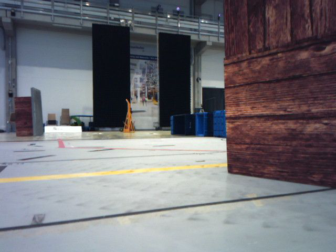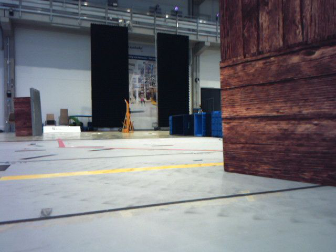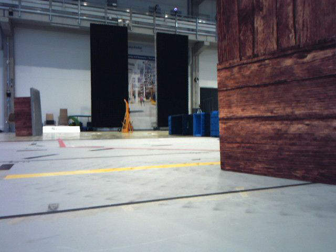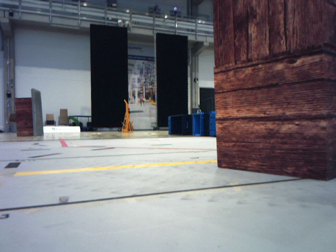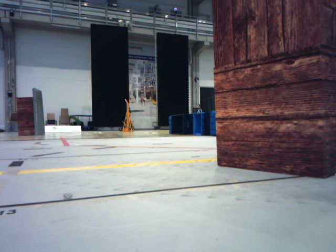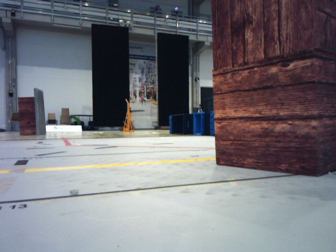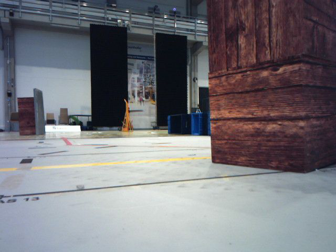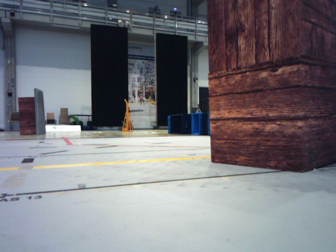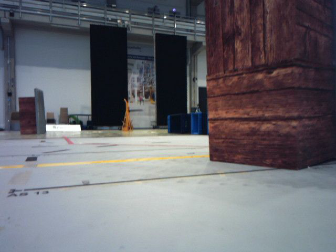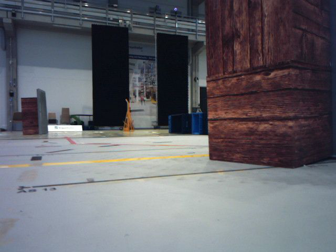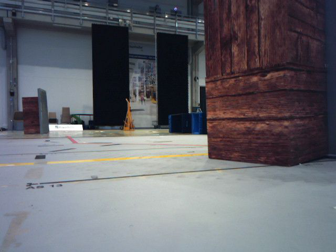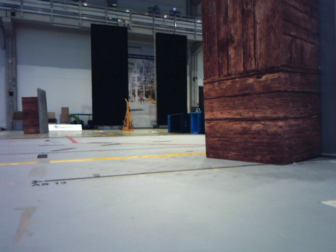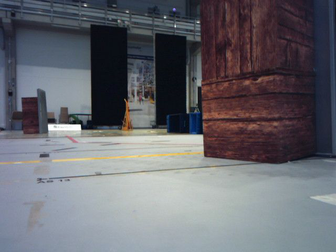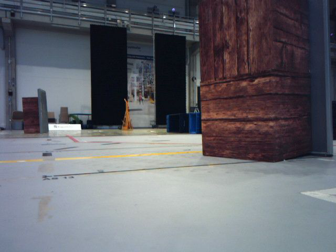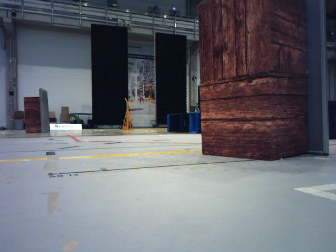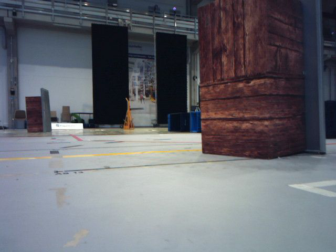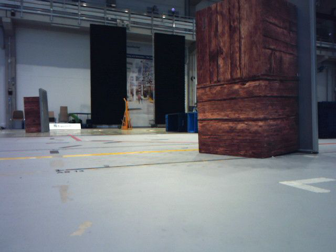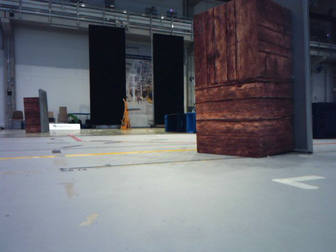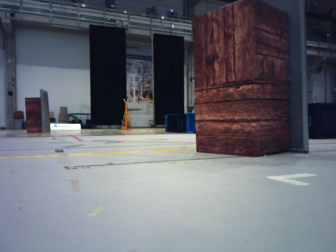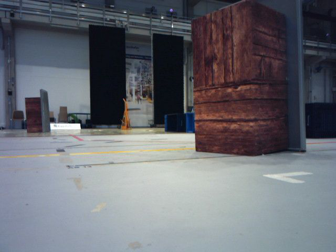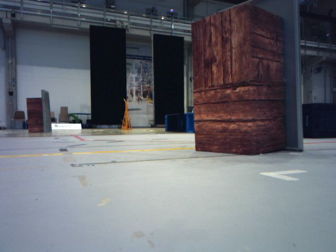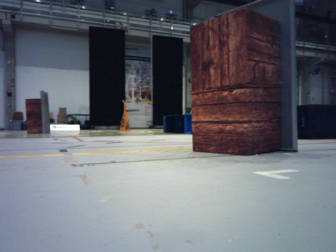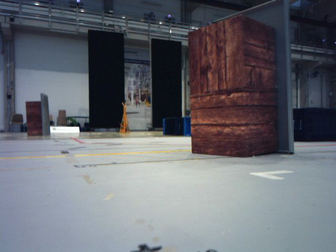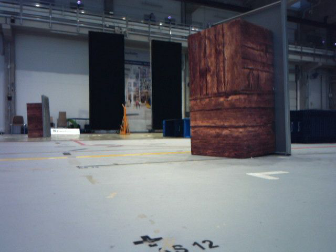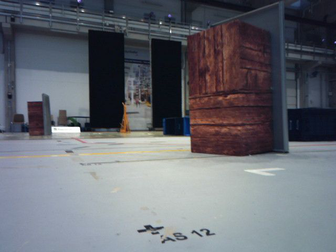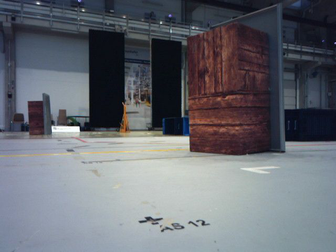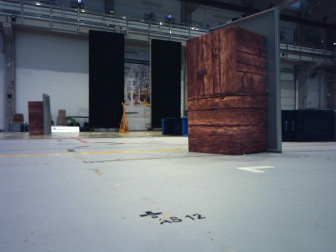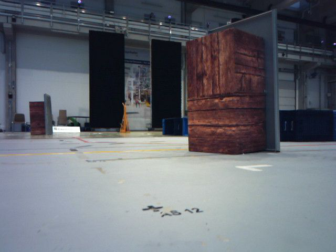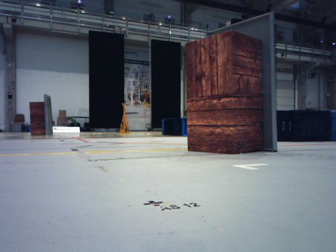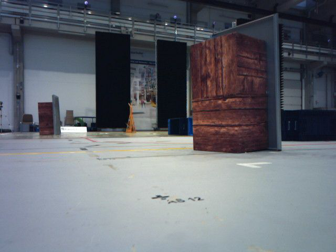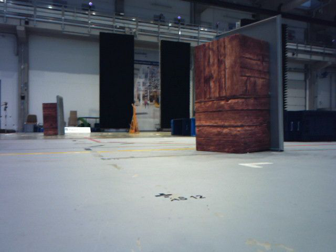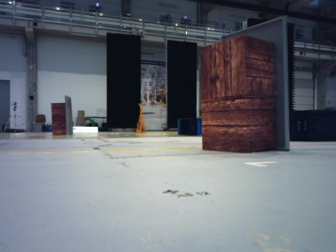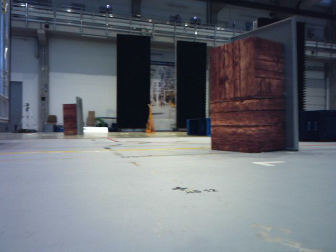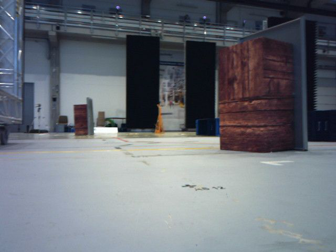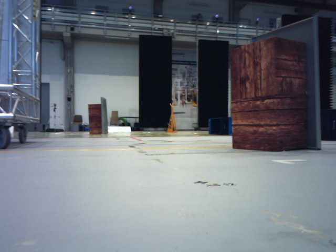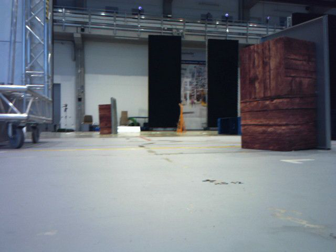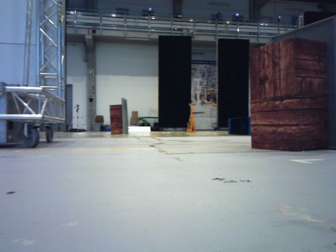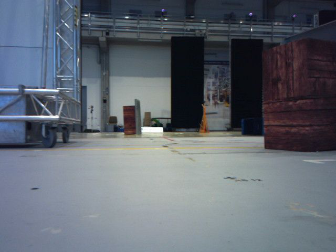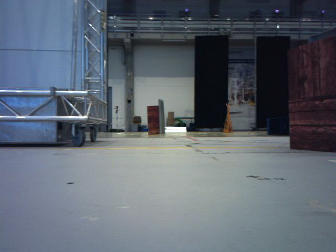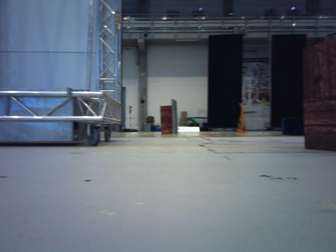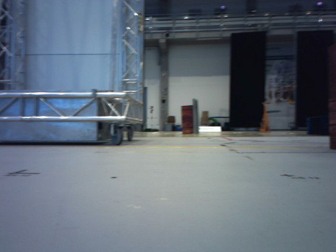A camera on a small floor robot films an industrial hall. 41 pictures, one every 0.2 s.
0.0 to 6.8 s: The camera travels backward, about 1.4 m, so what stands in front gets smaller.
6.8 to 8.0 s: The camera pans to its left, which is counterclockwise from overhead, by about 20 degrees. It travels backward, about 0.2 m, so what stands in front gets smaller.
The film runs backward here.
